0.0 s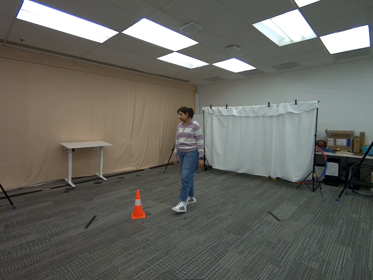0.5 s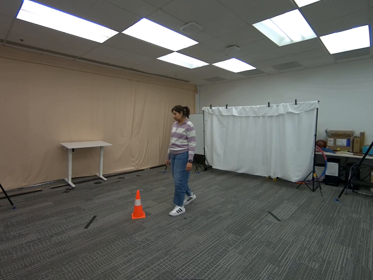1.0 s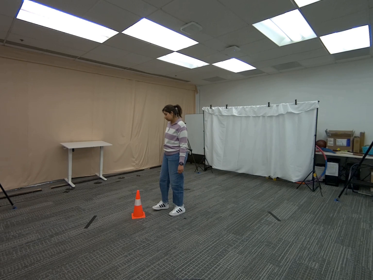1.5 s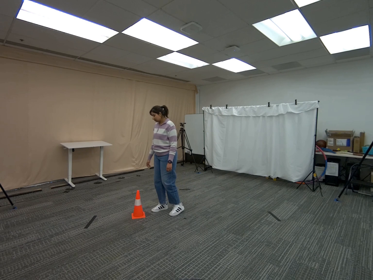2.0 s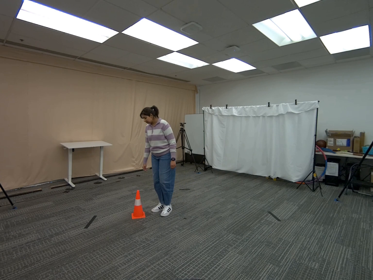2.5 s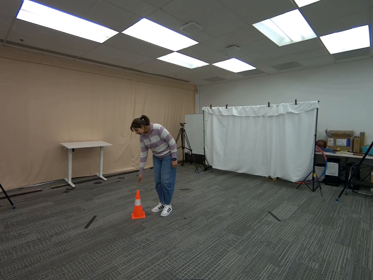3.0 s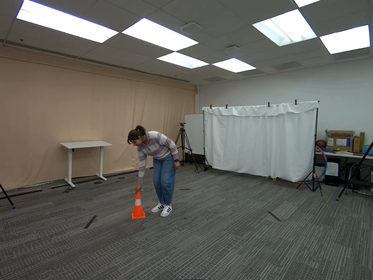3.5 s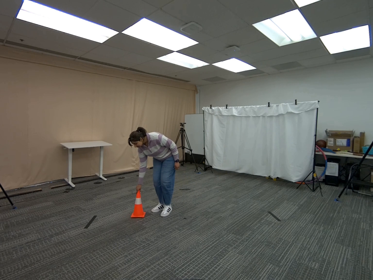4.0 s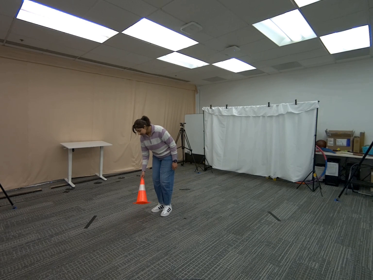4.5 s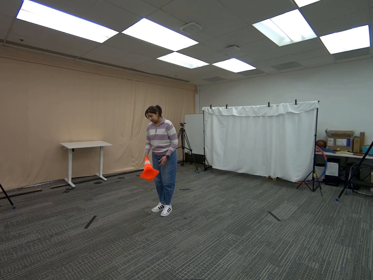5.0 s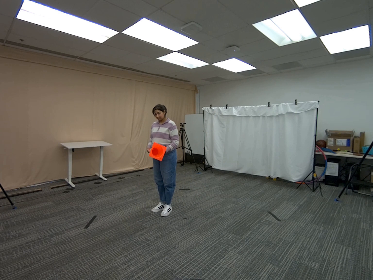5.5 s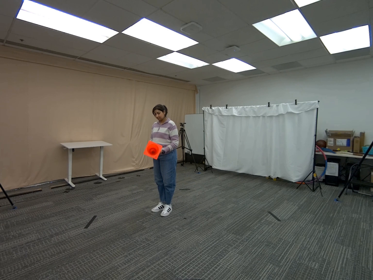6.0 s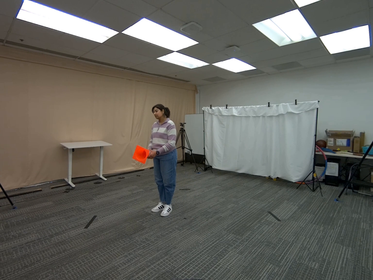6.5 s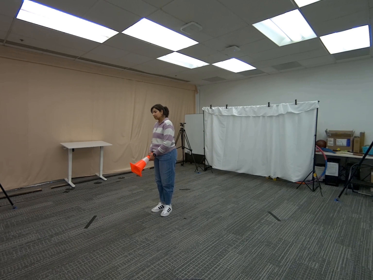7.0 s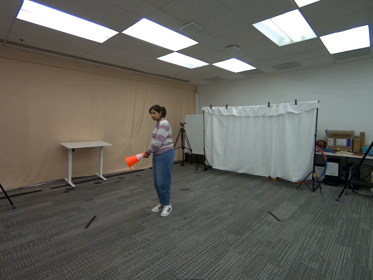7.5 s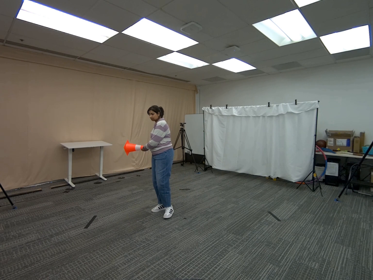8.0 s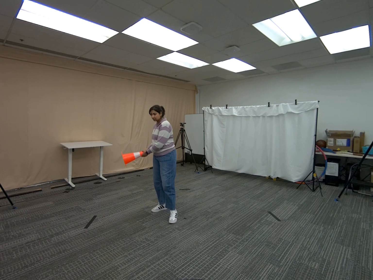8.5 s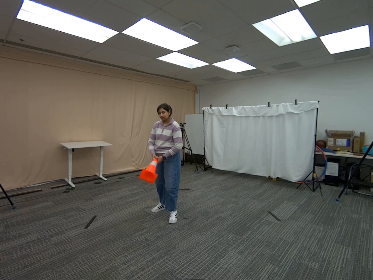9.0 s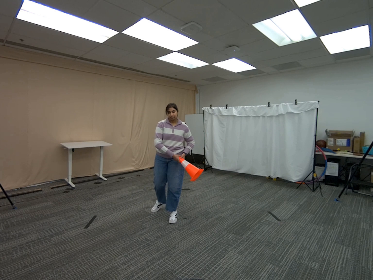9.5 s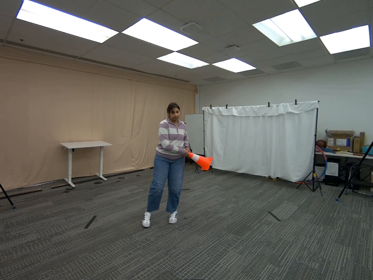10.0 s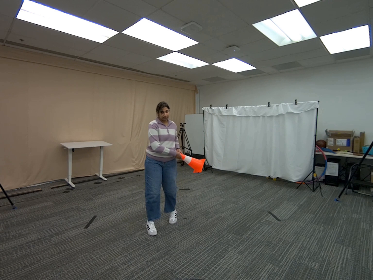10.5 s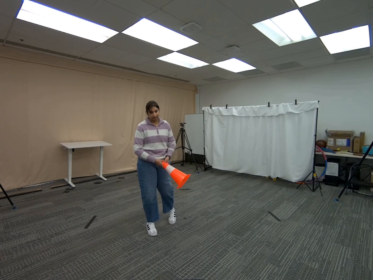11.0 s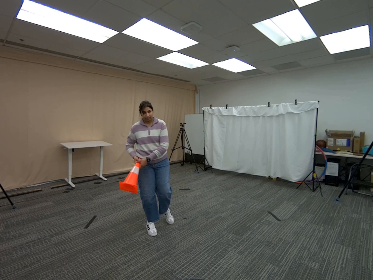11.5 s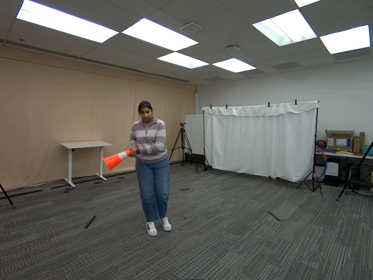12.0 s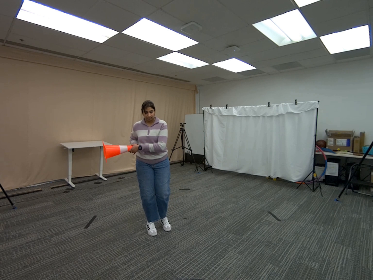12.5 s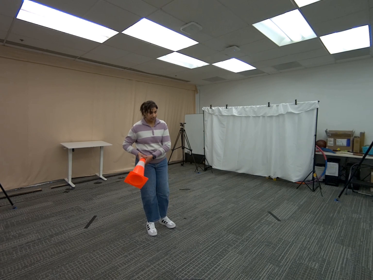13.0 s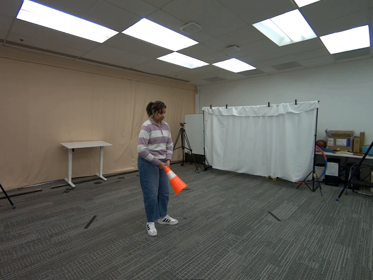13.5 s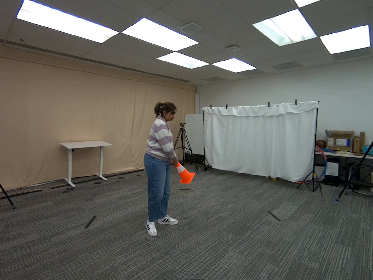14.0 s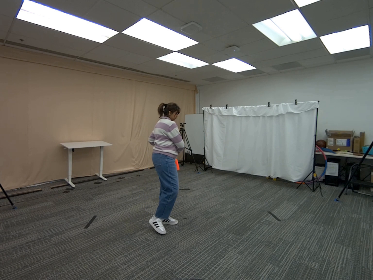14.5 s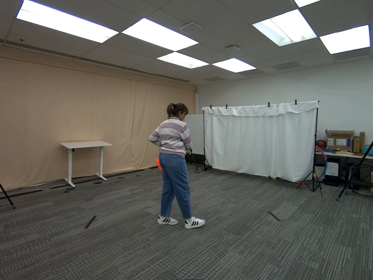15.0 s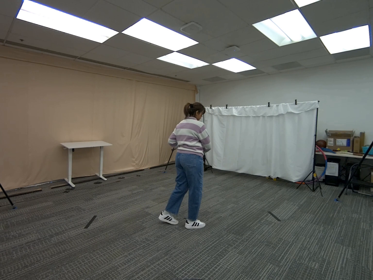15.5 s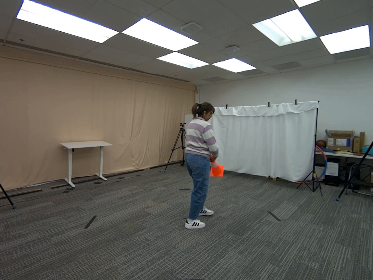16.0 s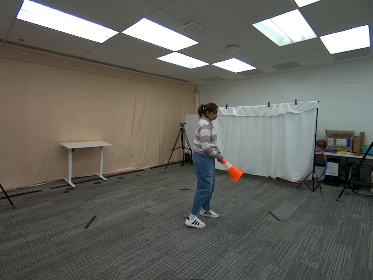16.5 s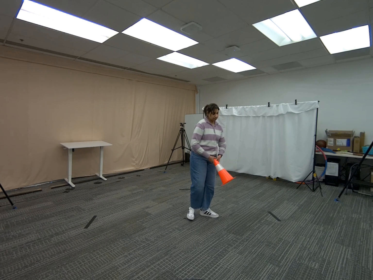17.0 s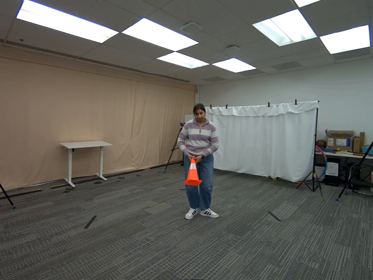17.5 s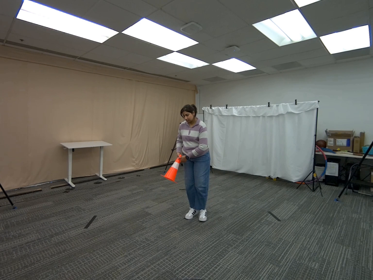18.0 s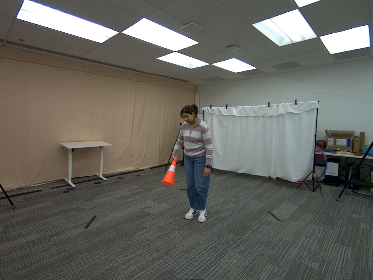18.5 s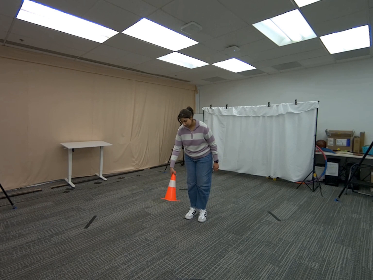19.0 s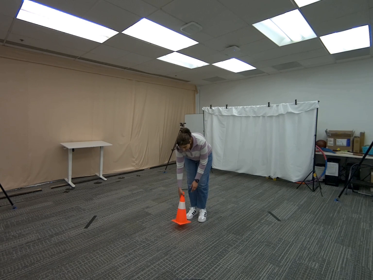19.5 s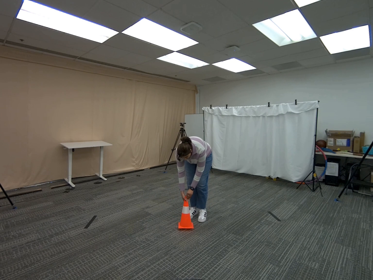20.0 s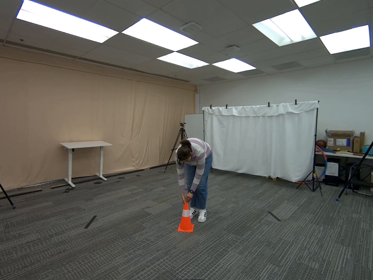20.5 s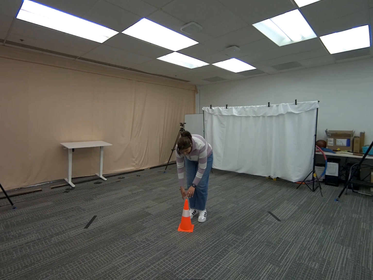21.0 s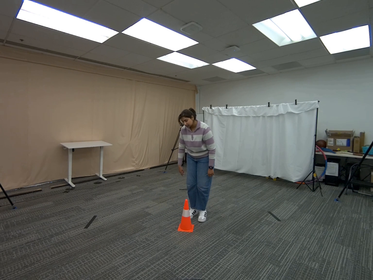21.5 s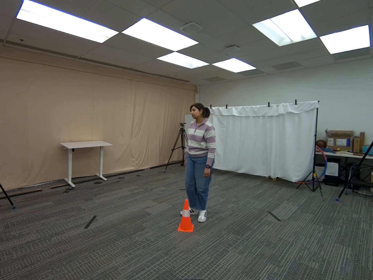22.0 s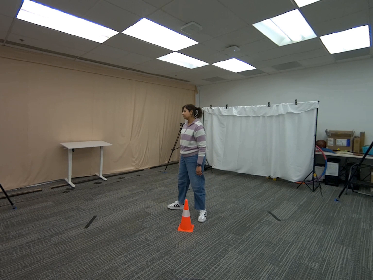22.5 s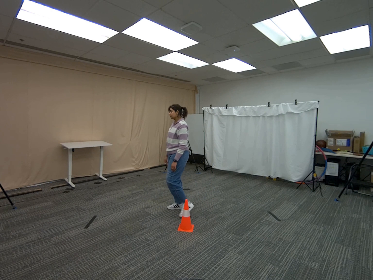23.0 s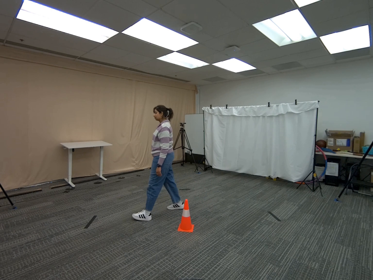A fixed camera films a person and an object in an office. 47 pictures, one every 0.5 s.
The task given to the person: Walk over to the traffic cone, pick up the cone with both hands, and proceed to swing the cone from side to side. Place cone back on the ground when finish.
